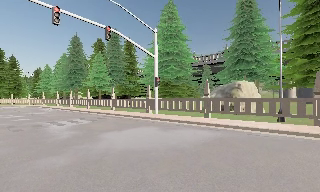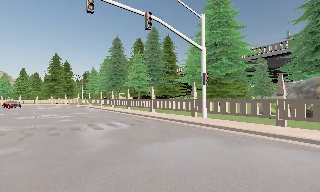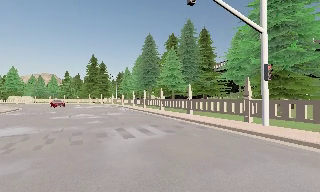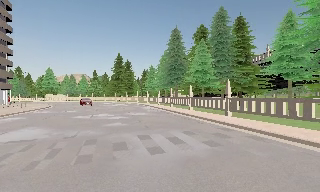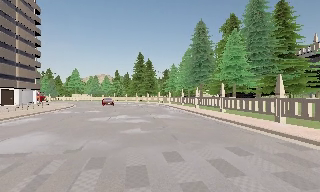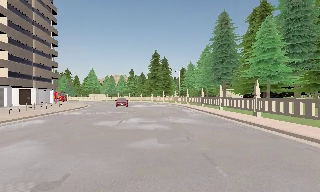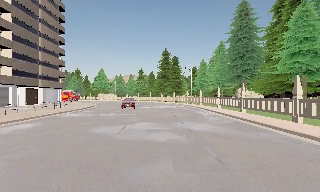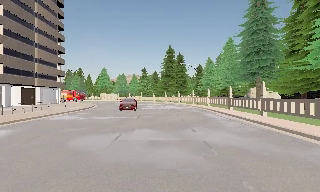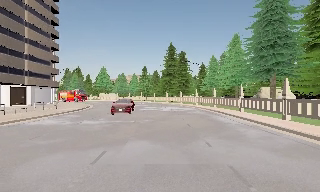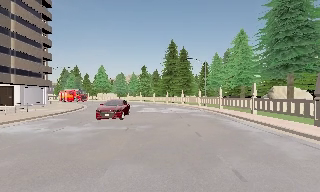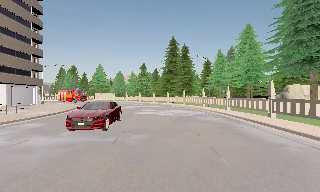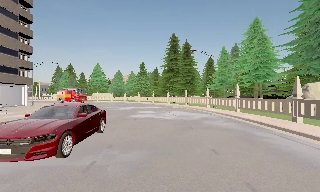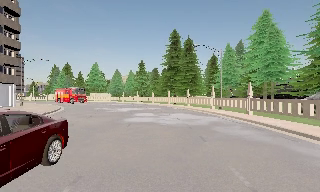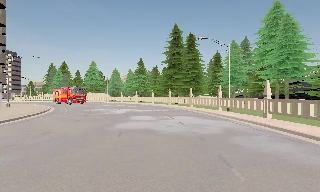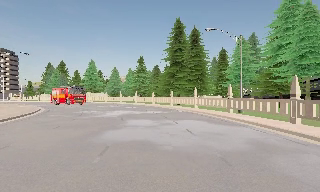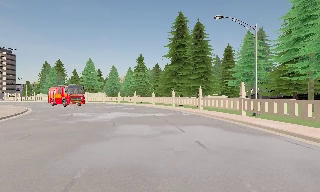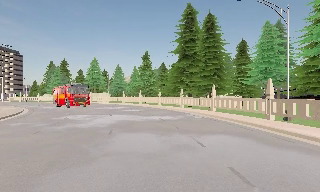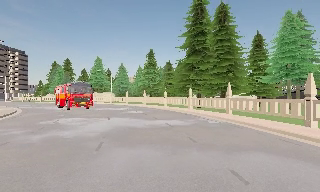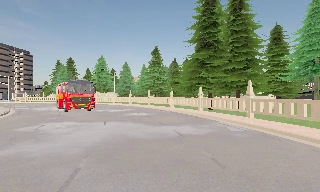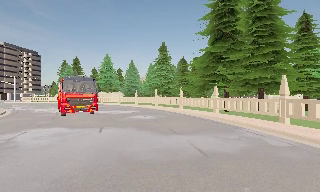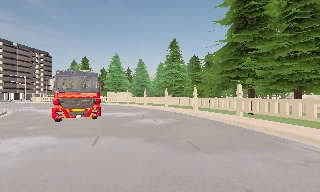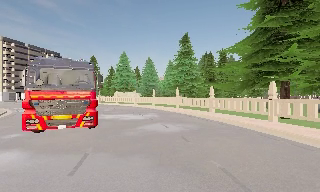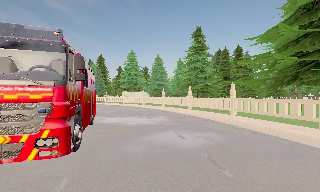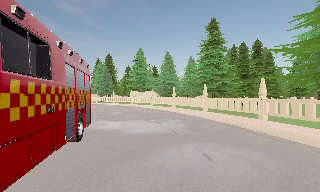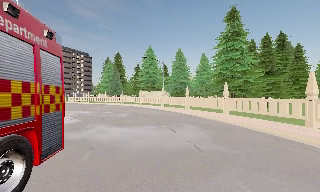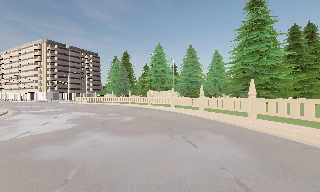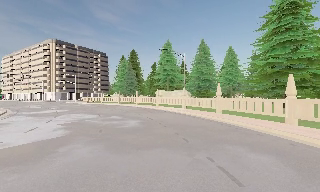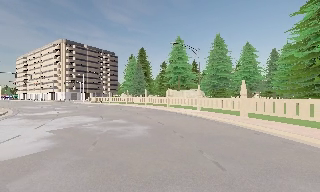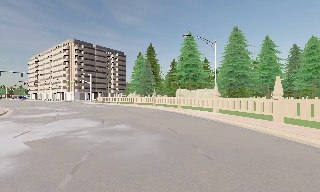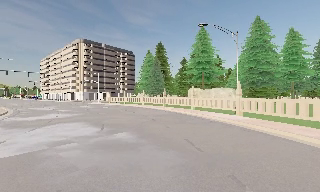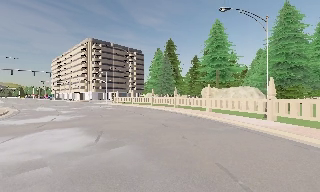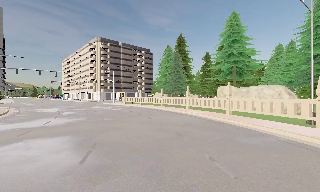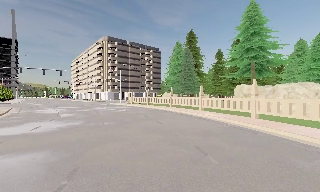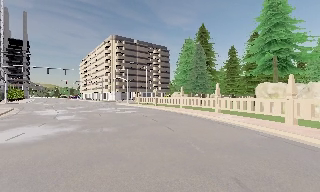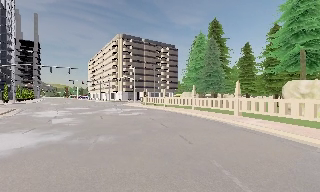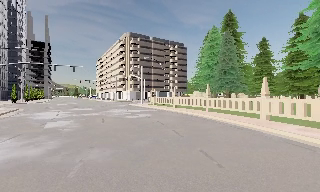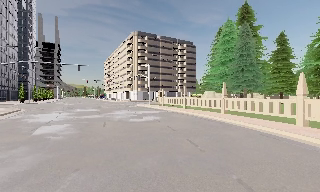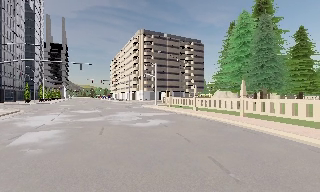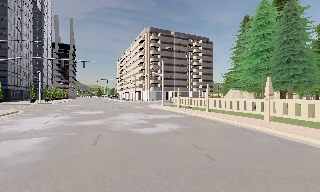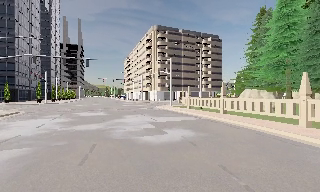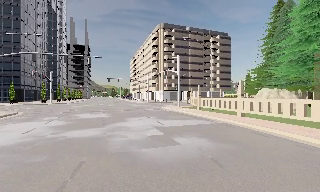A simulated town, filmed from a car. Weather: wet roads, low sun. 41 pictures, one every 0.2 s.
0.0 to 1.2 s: The camera swings to its left by about 50 degrees, and the scene slides to the right. It travels forward, about 14 m.
1.2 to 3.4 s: The camera travels forward, about 25 m, so what stands in front looms larger.
3.4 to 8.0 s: The camera swings to its left by about 65 degrees, and the scene slides to the right. It travels forward, about 50 m.
The film runs forward here.
